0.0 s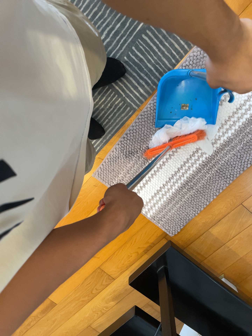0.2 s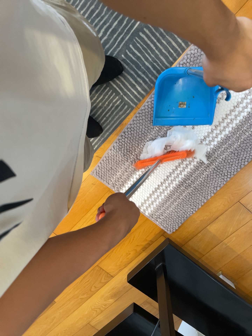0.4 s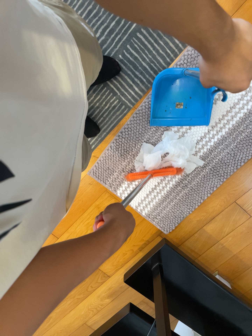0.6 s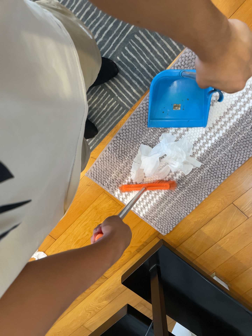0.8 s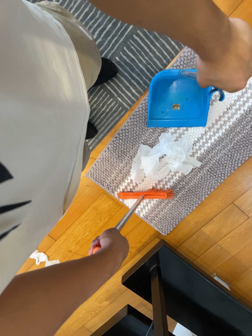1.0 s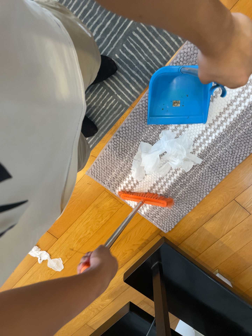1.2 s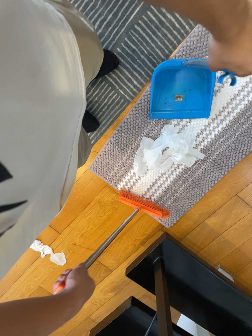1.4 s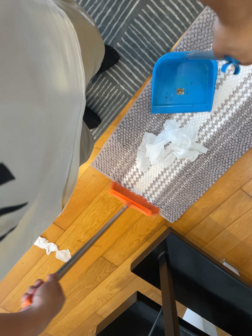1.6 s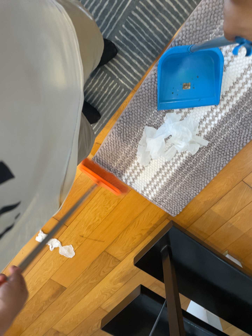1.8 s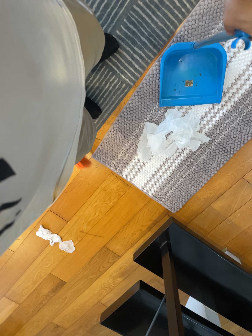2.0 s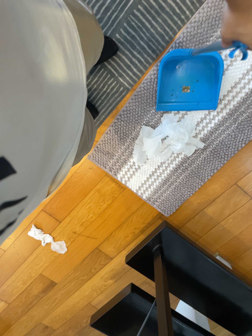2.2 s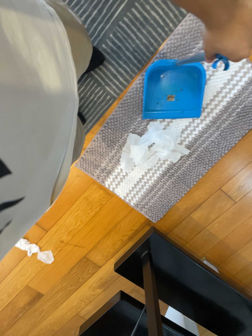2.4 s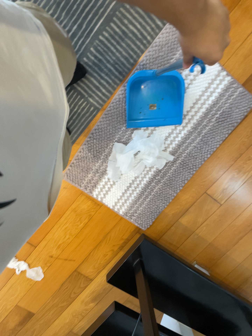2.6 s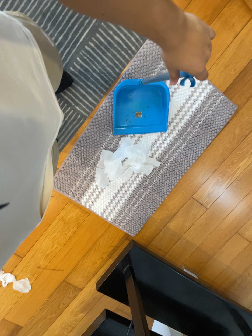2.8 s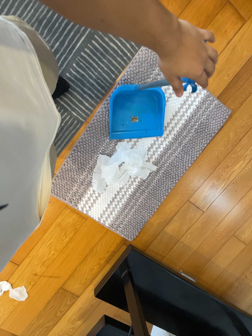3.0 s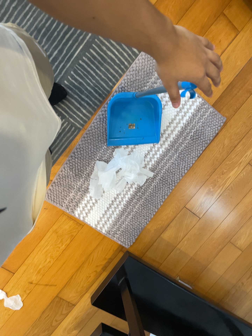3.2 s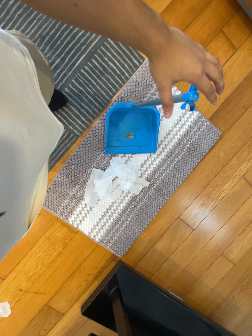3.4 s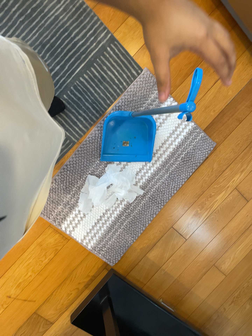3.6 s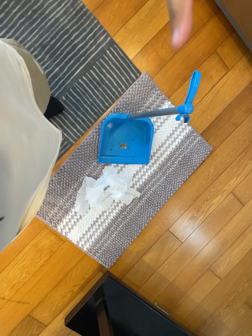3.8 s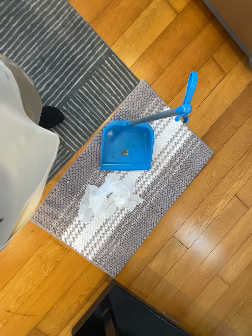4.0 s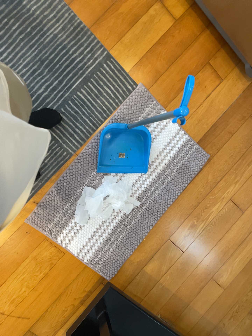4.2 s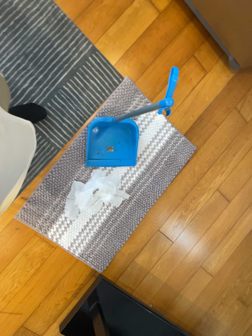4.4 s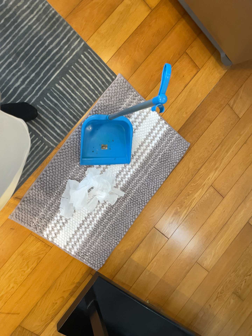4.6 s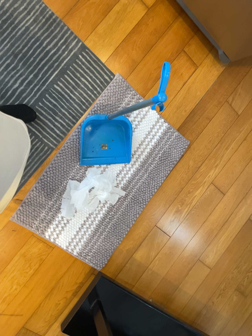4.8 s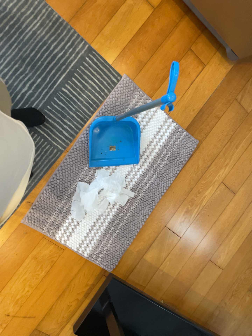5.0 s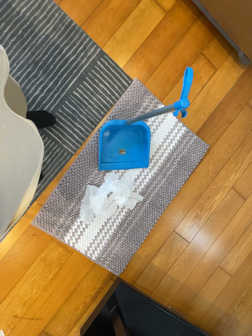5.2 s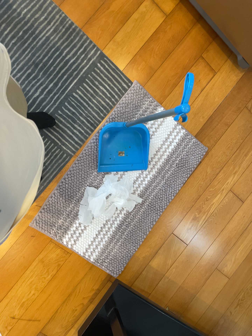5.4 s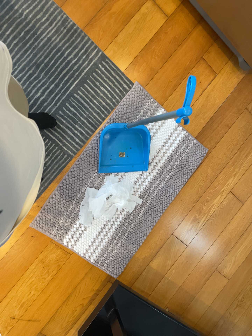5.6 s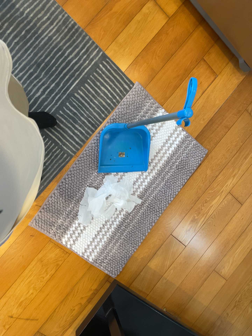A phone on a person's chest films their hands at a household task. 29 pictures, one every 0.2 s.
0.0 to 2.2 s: The camera shifts only a little, or ends up much as it began.
2.2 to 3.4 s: The camera pans to its right by about 10 degrees. It travels to its left and backward, about 9 cm. Its aim tips toward the top of its view by about 10 degrees, and the scene shifts downward.
3.4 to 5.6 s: The camera shifts only a little, or ends up much as it began.
The film runs backward here.
